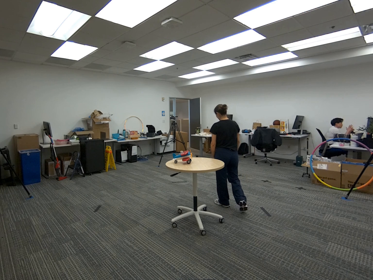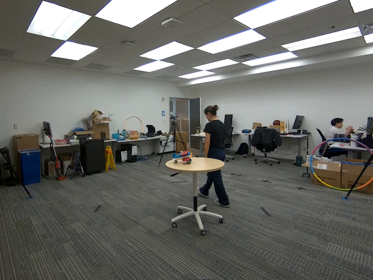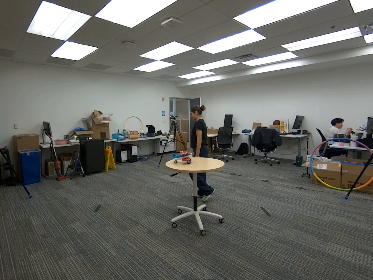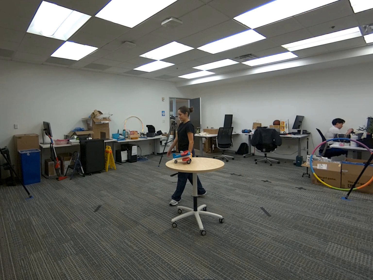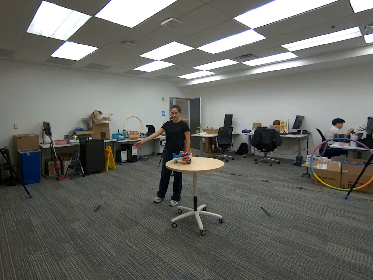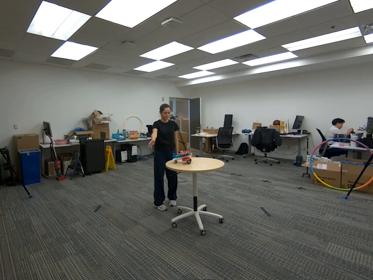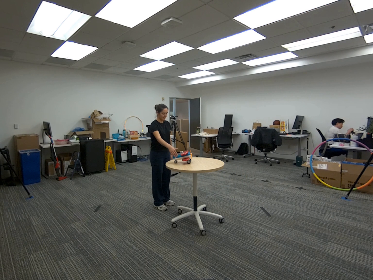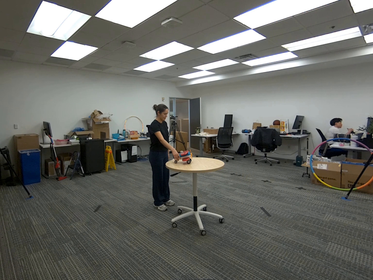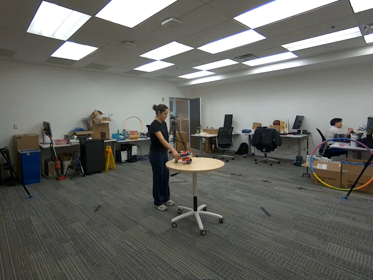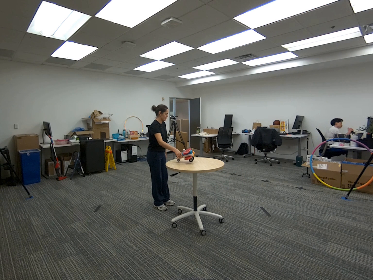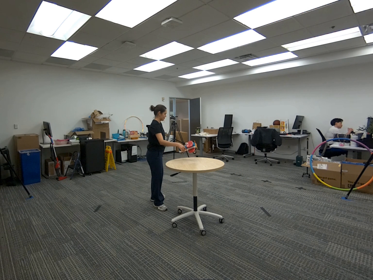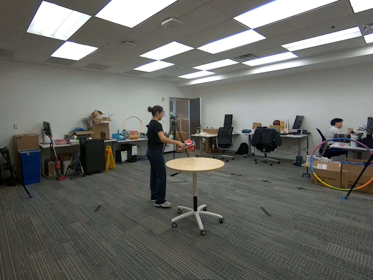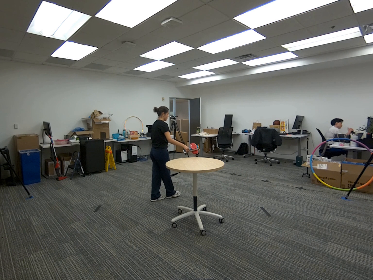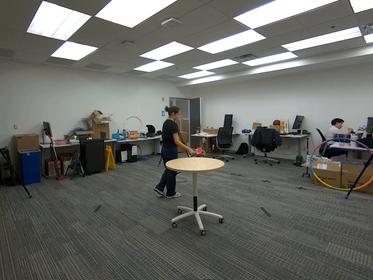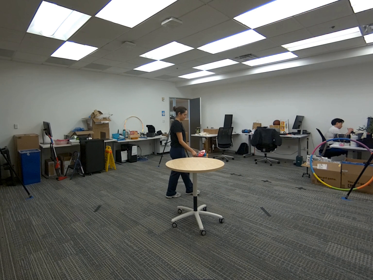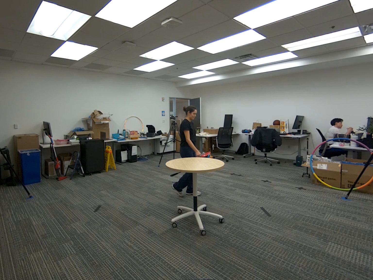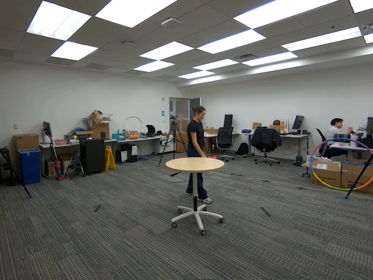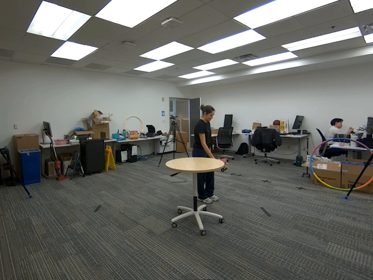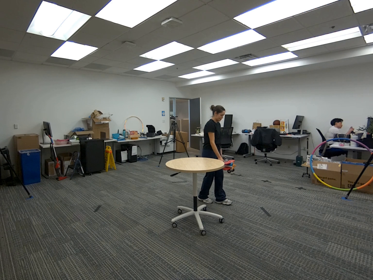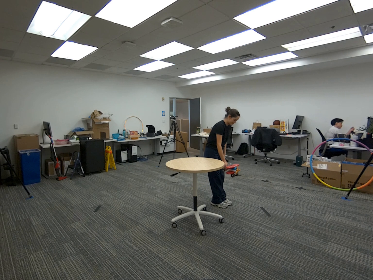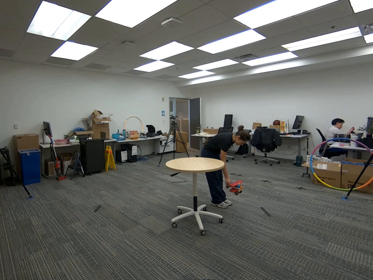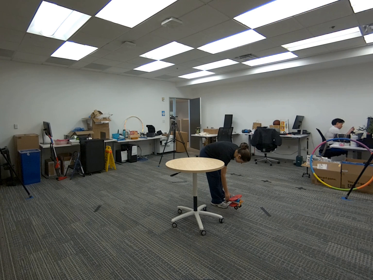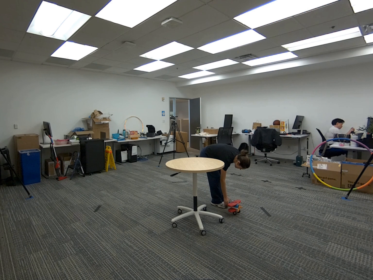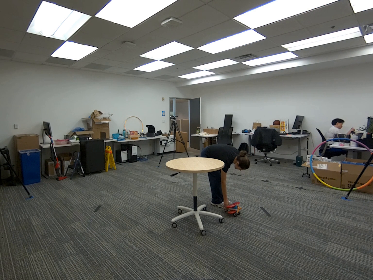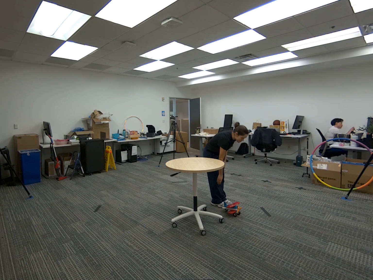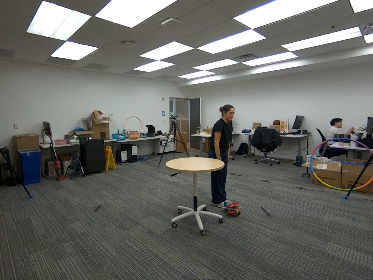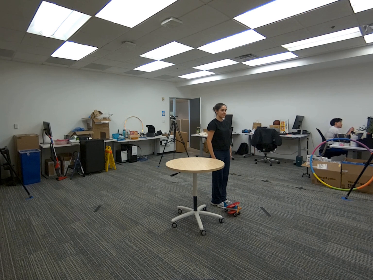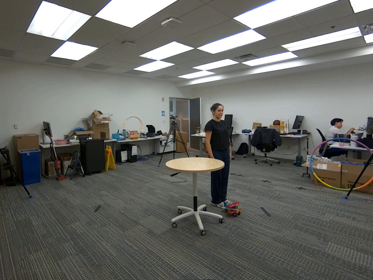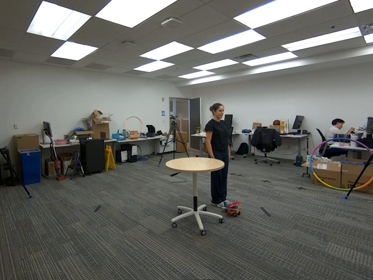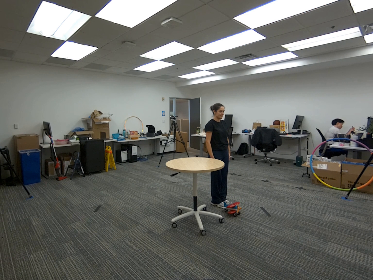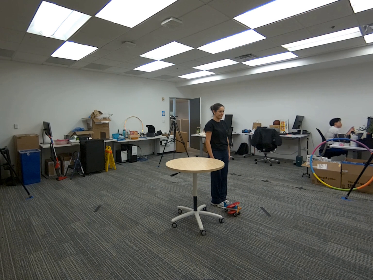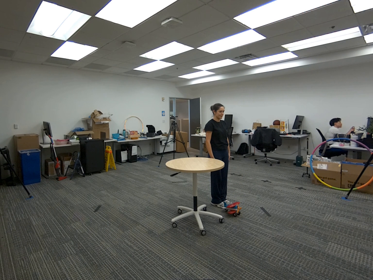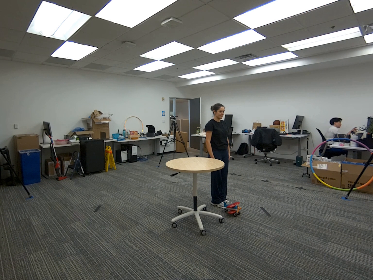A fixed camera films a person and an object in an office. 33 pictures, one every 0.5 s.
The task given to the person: Walk to the toy airplane on the round table, pick up the plane with your right hand and place it on the ground.
